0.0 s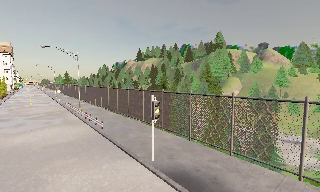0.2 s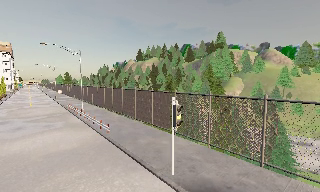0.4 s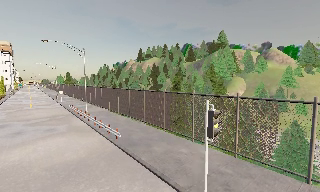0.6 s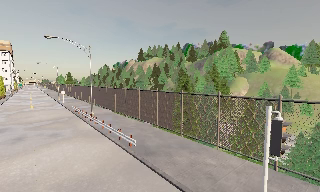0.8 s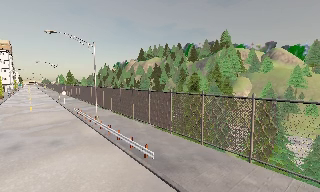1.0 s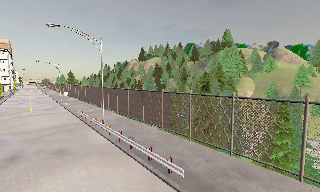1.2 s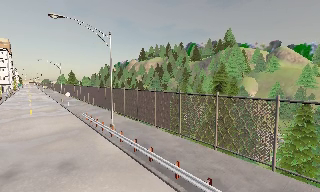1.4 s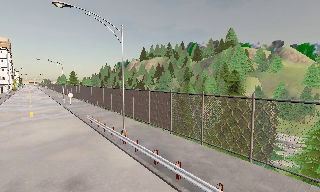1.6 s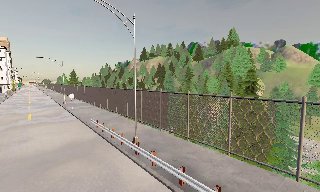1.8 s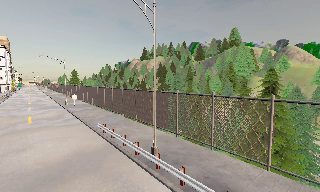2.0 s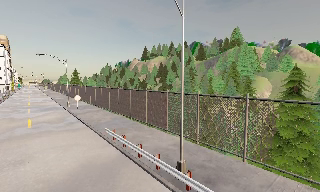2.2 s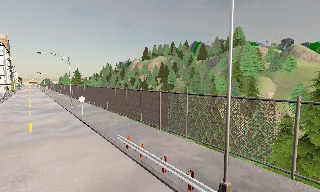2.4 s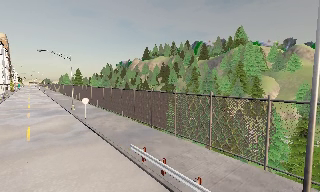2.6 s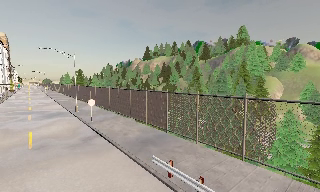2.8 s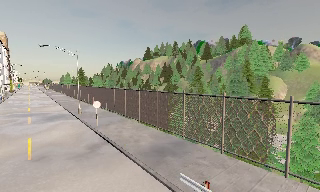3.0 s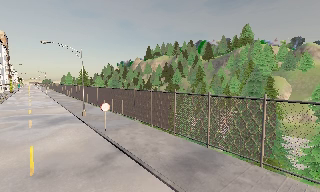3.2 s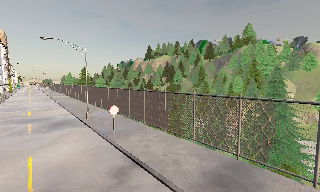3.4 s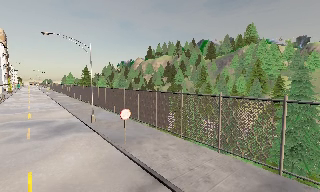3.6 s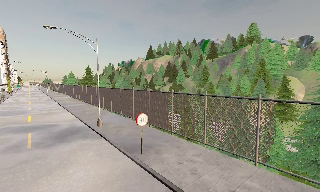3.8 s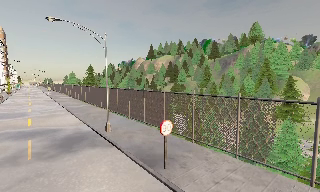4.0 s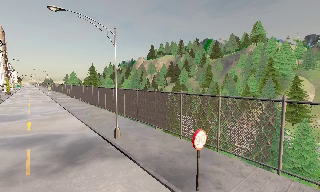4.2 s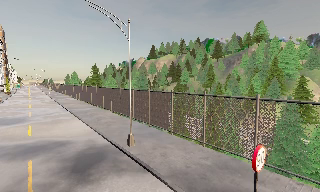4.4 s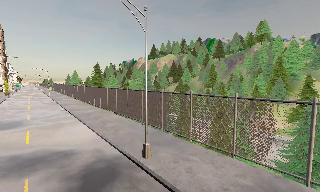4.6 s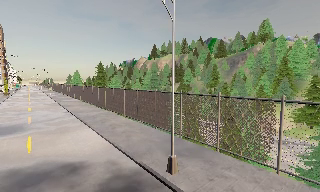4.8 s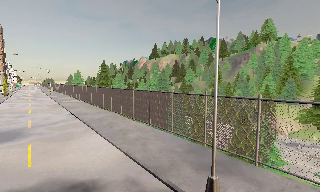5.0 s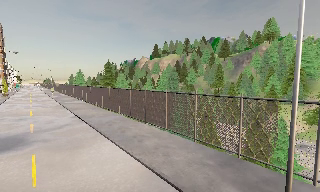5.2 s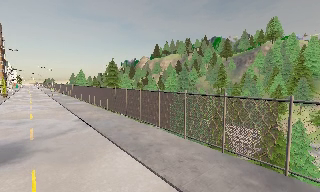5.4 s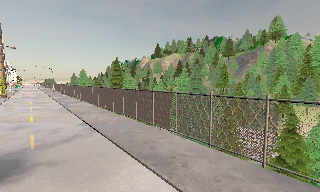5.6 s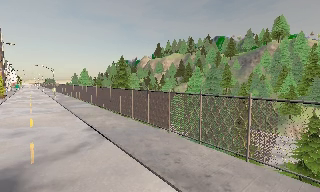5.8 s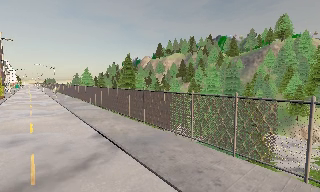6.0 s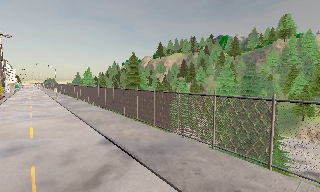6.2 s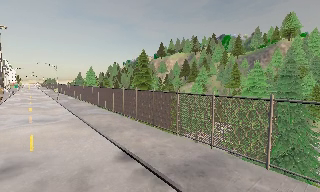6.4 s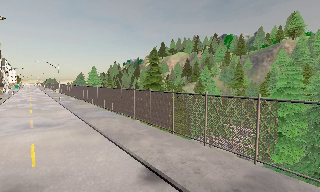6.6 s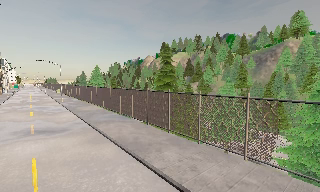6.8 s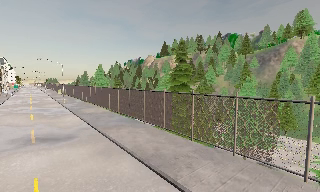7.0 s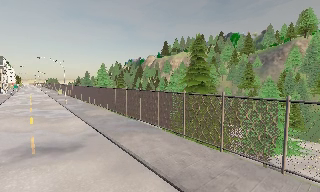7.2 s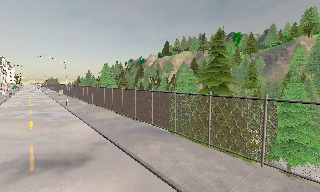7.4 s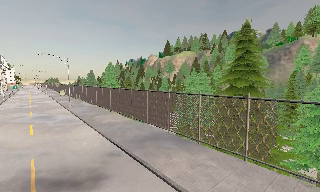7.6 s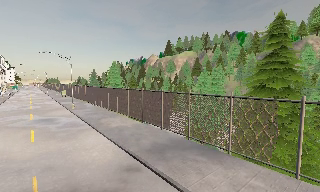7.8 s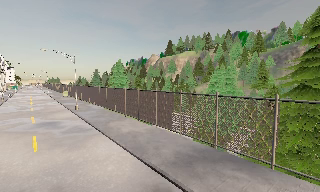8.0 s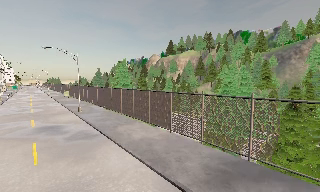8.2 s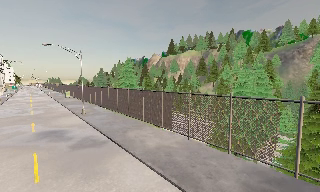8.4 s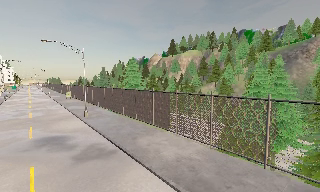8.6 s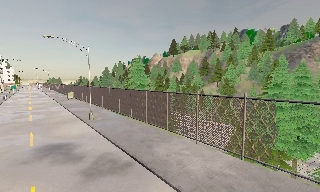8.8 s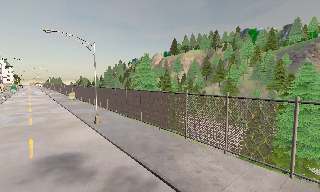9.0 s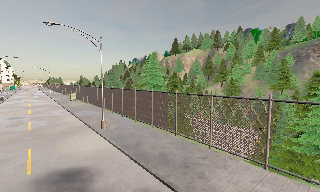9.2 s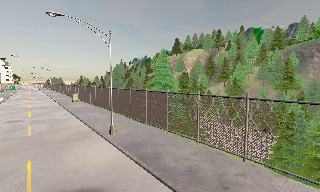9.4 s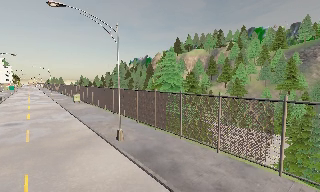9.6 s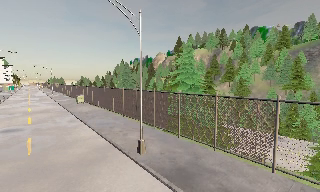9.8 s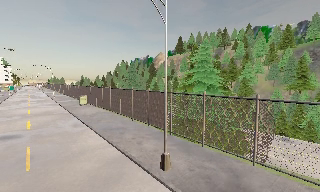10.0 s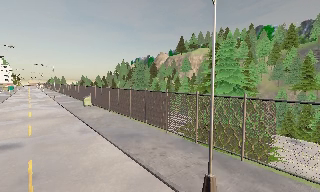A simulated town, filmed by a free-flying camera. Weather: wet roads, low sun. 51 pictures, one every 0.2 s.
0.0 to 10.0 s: The camera travels forward and to its left, about 95 m, so what stands in front looms larger.
The film runs forward here.
